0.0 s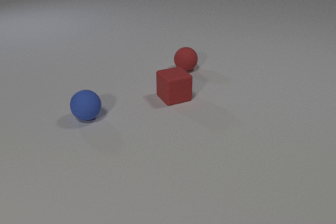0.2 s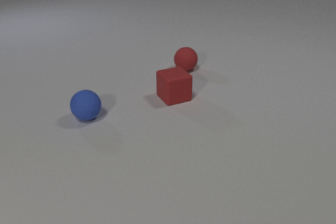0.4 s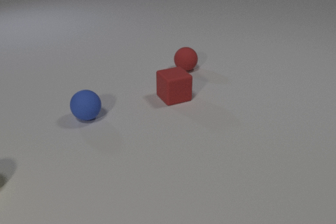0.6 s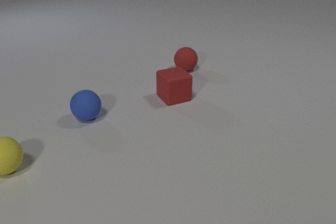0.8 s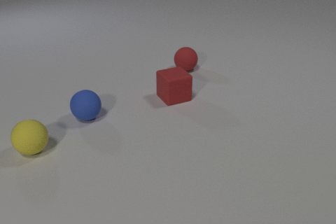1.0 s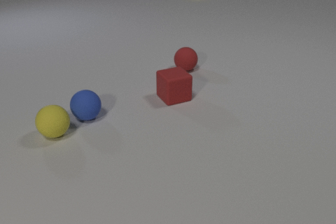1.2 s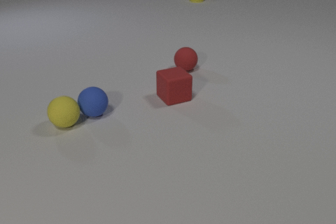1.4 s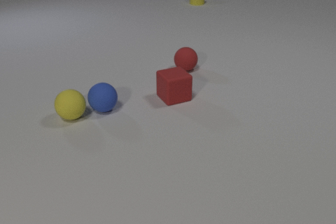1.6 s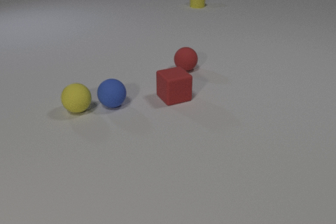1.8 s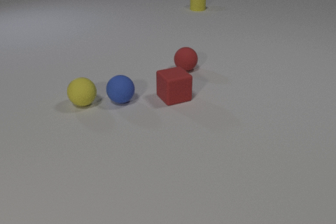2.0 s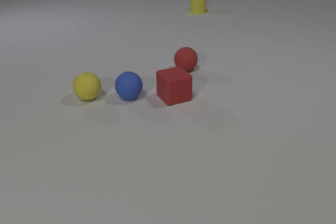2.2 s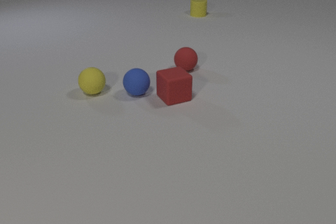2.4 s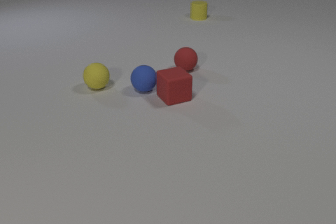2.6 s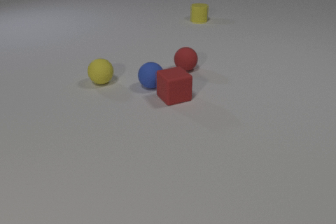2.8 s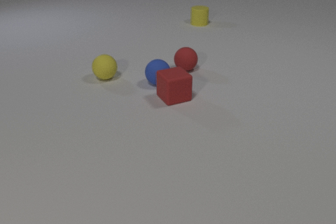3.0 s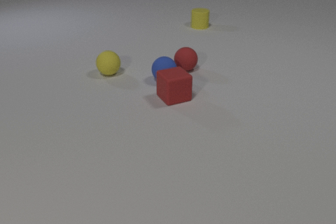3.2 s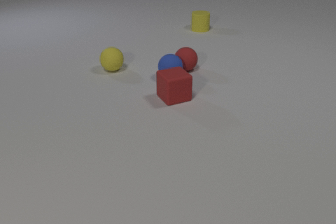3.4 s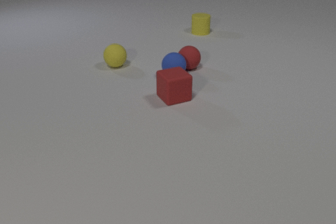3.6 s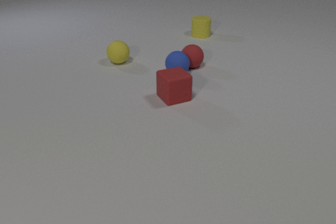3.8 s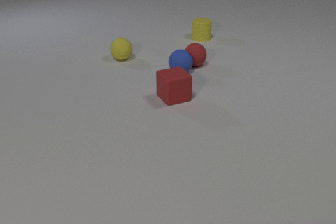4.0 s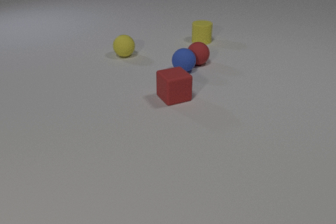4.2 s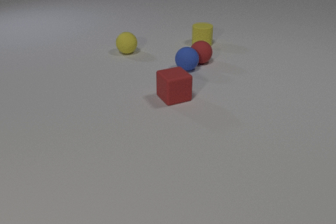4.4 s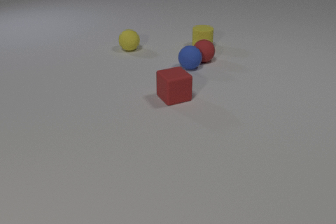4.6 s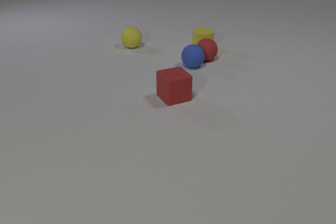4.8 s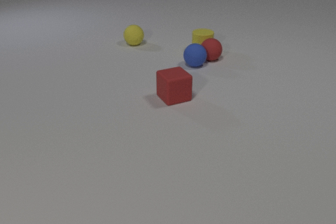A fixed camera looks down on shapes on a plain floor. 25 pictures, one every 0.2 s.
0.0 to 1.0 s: The yellow rubber sphere comes in at the left edge, rolls to the right and away from the camera. The yellow rubber cylinder comes in at the top edge, slides toward the camera.
1.0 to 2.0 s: The yellow rubber sphere rolls away from the camera and to the right. The blue rubber sphere rolls to the right and away from the camera. The yellow rubber cylinder slides toward the camera. The yellow rubber sphere and the blue rubber sphere collide.
2.0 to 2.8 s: The yellow rubber sphere rolls away from the camera and to the right. The blue rubber sphere rolls away from the camera and to the right. The yellow rubber cylinder slides toward the camera.
2.8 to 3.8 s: The yellow rubber sphere rolls away from the camera. The blue rubber sphere rolls away from the camera and to the right. The red rubber sphere rolls away from the camera and to the right. The yellow rubber cylinder slides toward the camera. The blue rubber sphere and the red rubber sphere collide.
3.8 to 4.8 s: The yellow rubber sphere rolls away from the camera. The blue rubber sphere rolls away from the camera and to the right. The red rubber sphere rolls away from the camera and to the right. The yellow rubber cylinder slides toward the camera. The red rubber sphere and the yellow rubber cylinder collide.
What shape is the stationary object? cube.
Are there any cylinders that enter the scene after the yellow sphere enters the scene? yes.
How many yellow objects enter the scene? 2.
